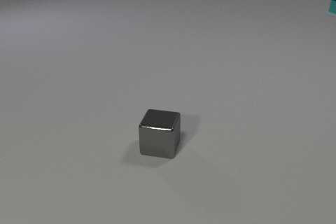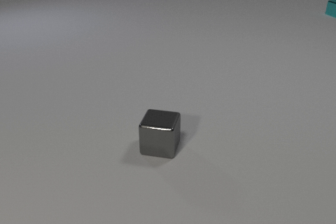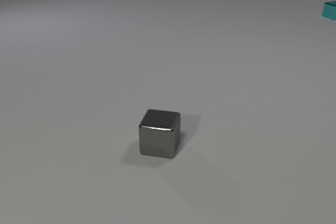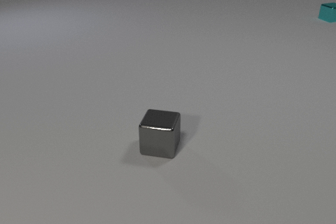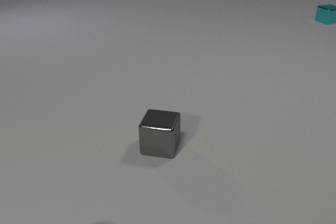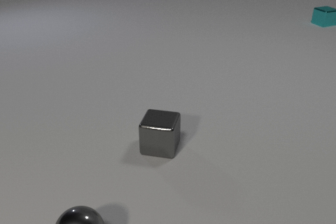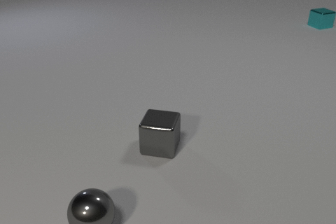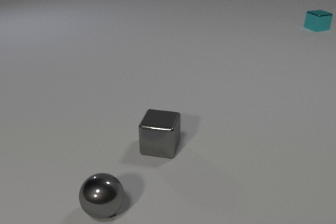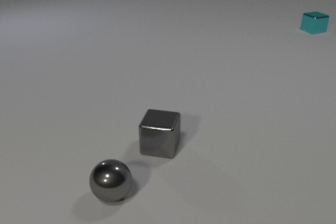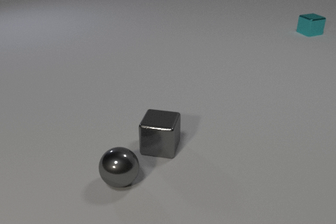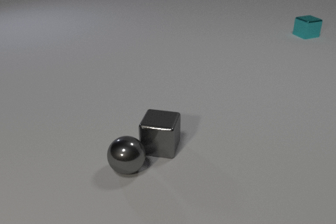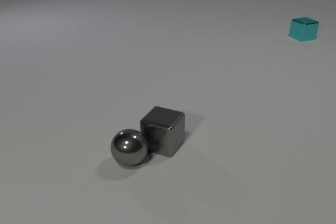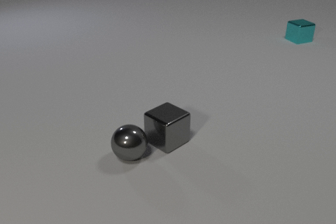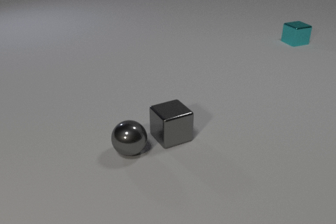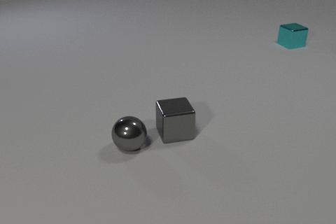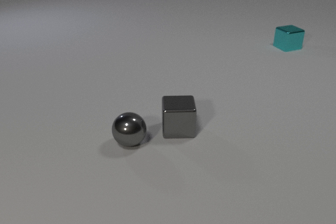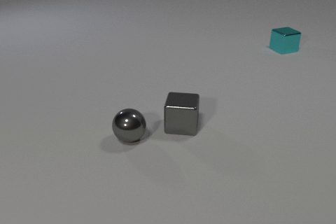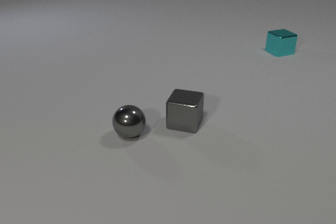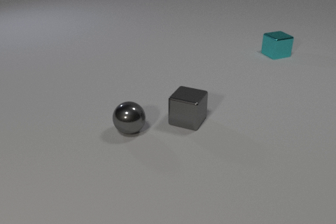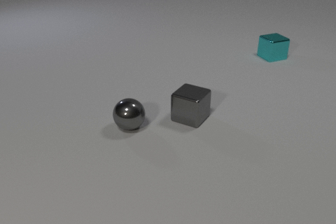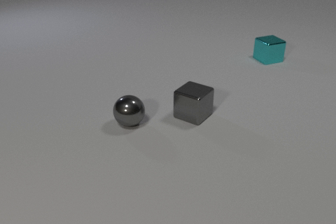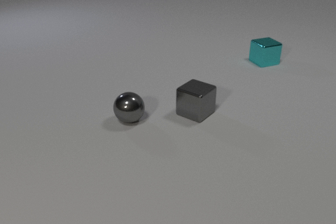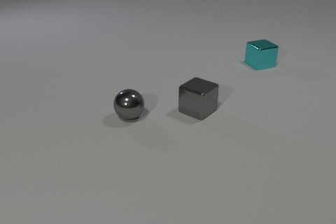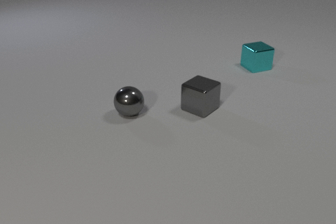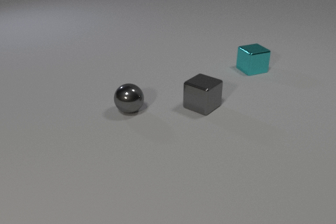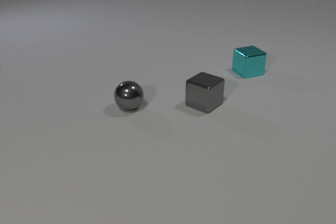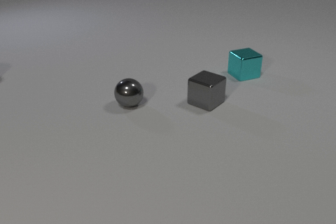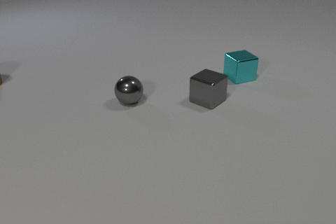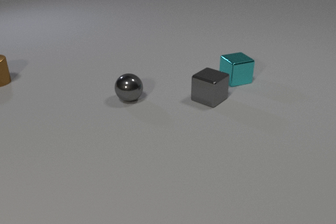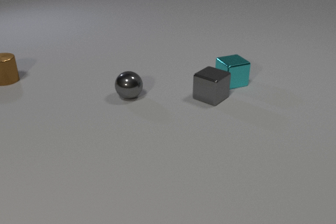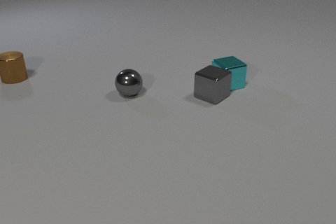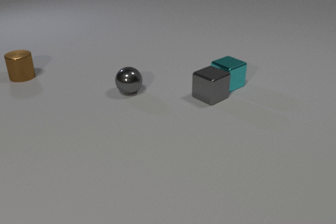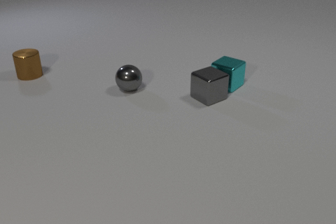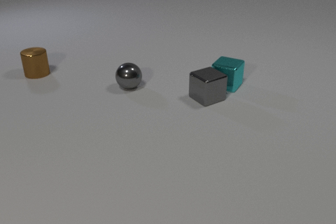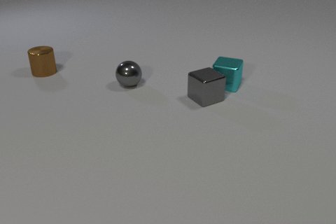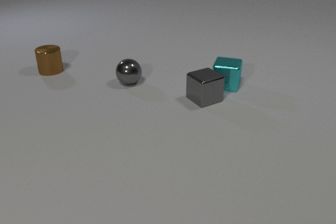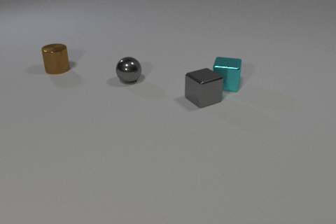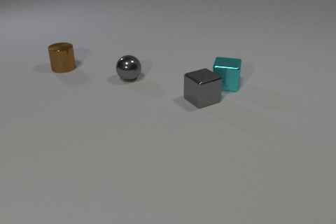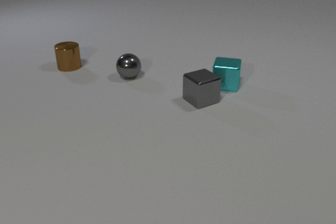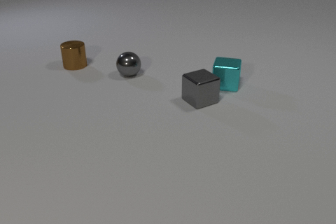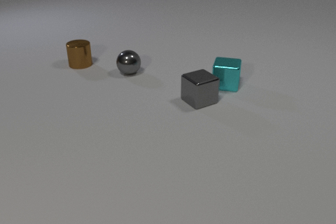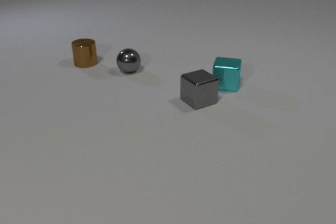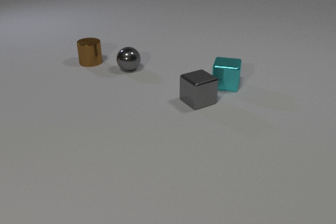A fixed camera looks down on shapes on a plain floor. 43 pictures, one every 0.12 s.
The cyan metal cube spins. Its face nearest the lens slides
to the right.
The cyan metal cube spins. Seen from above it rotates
counterclockwise.
0.00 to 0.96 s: The gray metal sphere comes in at the bottom edge, rolls away from the camera and to the right. The cyan metal cube slides toward the camera.
0.96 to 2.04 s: The gray metal sphere rolls away from the camera. The gray metal cube slides away from the camera and to the right, spins clockwise seen from above by about 90 degrees, its near face sliding to the left. The cyan metal cube slides toward the camera. The gray metal sphere and the gray metal cube collide.
2.04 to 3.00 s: The gray metal sphere rolls away from the camera. The gray metal cube slides away from the camera and to the right, spins so that its near face slides to the left, clockwise seen from above. The cyan metal cube slides toward the camera and to the left.
3.00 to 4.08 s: The gray metal sphere rolls away from the camera. The gray metal cube slides away from the camera, spins so that its near face slides to the left, clockwise seen from above. The cyan metal cube slides toward the camera and to the left, spins counterclockwise seen from above by about 45 degrees, its near face sliding to the right. The brown metal cylinder comes in at the left edge, slides to the right. The gray metal cube and the cyan metal cube collide.
4.08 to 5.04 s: The gray metal sphere rolls away from the camera. The gray metal cube slides to the left and toward the camera. The brown metal cylinder slides to the right.
What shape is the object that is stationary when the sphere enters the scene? cube.
What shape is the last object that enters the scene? cylinder.
How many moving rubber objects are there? 0.
